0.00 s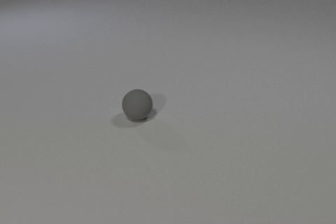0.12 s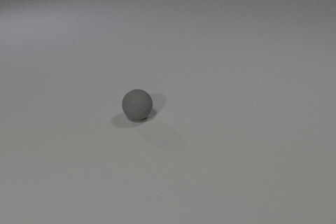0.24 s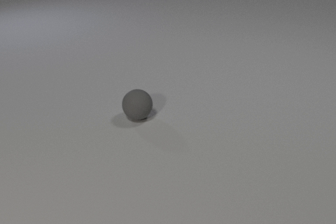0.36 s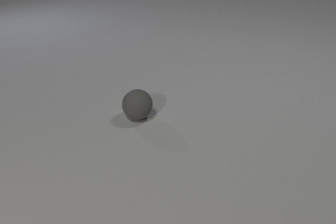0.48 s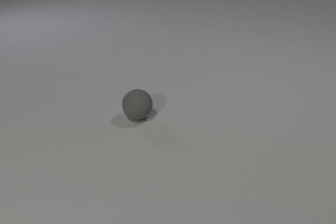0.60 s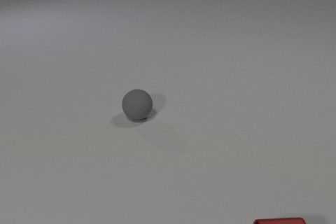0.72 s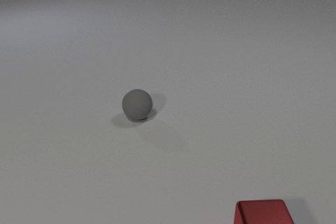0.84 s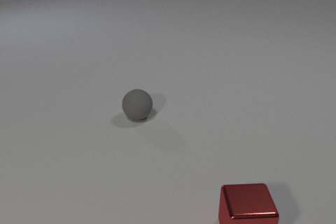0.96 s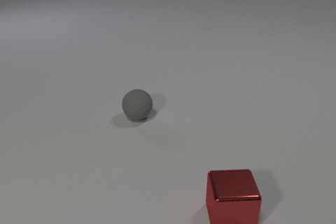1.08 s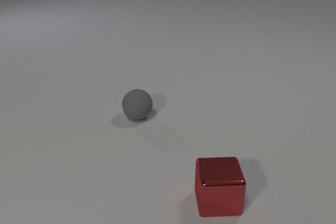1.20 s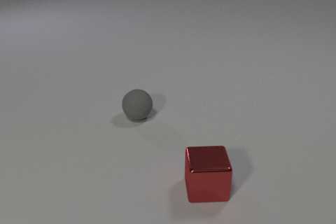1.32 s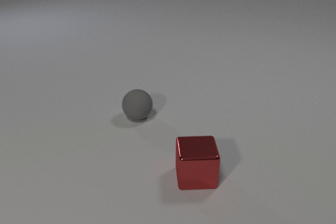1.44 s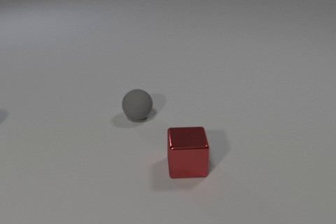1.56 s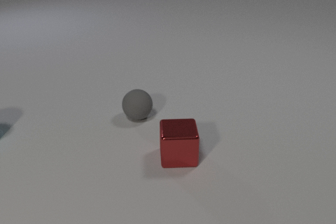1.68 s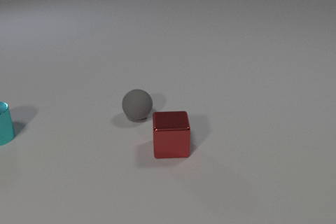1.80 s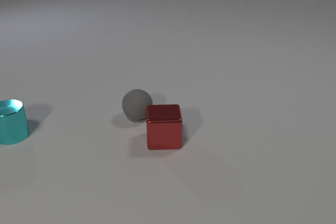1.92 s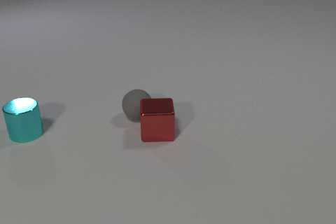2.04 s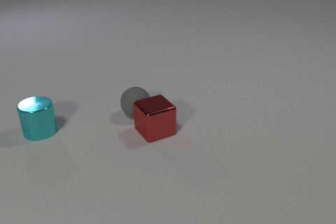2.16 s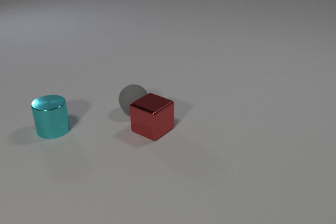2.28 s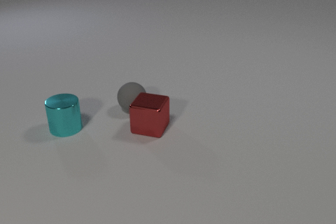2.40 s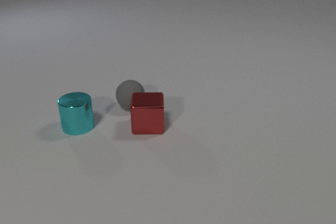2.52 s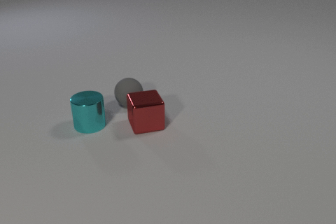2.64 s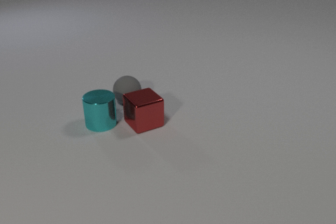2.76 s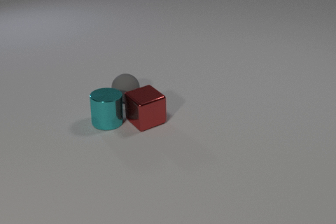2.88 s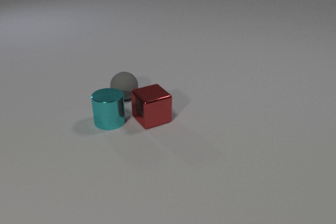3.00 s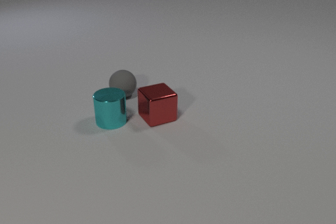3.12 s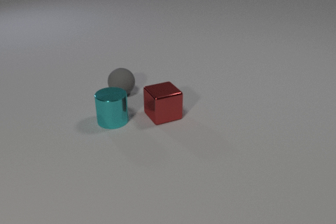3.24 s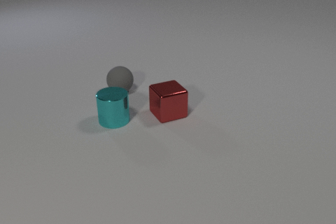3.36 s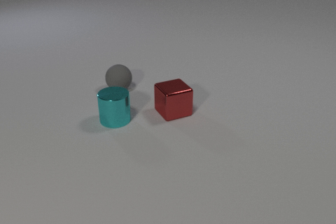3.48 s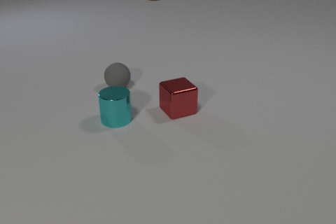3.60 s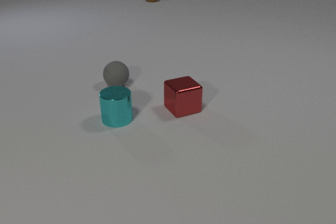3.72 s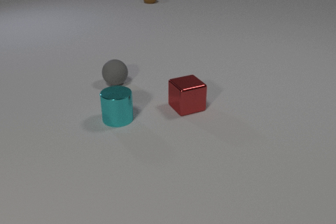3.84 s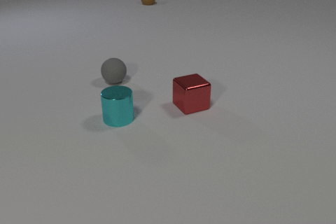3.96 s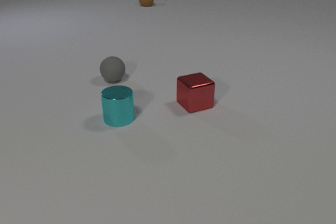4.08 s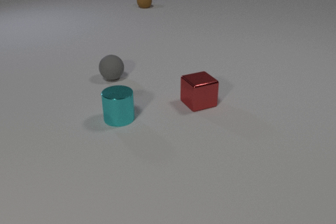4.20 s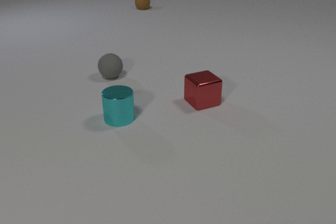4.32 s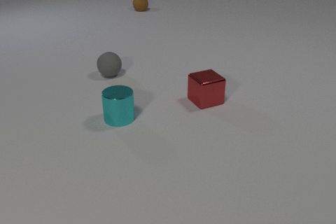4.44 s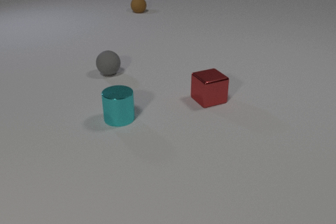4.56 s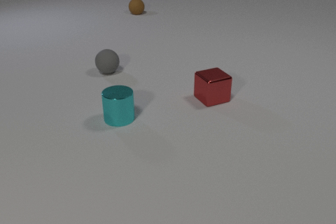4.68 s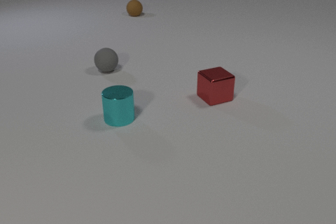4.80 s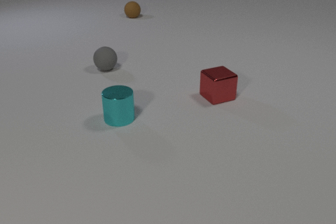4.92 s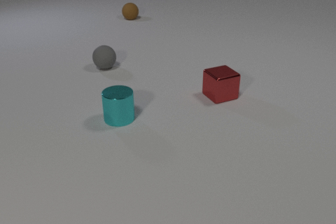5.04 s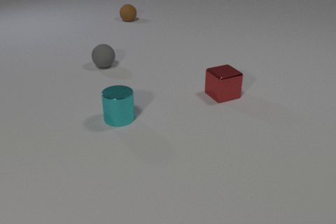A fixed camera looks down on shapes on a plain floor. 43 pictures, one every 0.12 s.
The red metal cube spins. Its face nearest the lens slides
to the right.
The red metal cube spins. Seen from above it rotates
counterclockwise.
0.00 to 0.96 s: The red metal cube comes in at the bottom edge, slides away from the camera and to the left.
0.96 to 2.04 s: The red metal cube slides away from the camera and to the left, spins counterclockwise seen from above by about 15 degrees, its near face sliding to the right. The cyan metal cylinder comes in at the left edge, slides to the right. The red metal cube and the gray rubber sphere collide.
2.04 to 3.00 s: The red metal cube slides away from the camera, spins counterclockwise seen from above by about 90 degrees, its near face sliding to the right. The gray rubber sphere rolls away from the camera. The cyan metal cylinder slides to the right. The red metal cube and the cyan metal cylinder collide.
3.00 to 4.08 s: The red metal cube slides to the right and away from the camera. The gray rubber sphere rolls away from the camera. The cyan metal cylinder slides to the right. The brown rubber sphere comes in at the top edge, rolls toward the camera.
4.08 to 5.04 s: The red metal cube slides to the right and away from the camera. The gray rubber sphere rolls away from the camera. The brown rubber sphere rolls toward the camera.
How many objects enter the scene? 3.
What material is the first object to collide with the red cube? rubber.
Are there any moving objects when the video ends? yes.
